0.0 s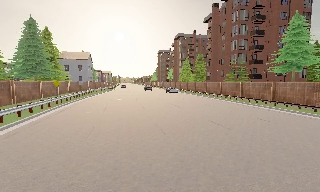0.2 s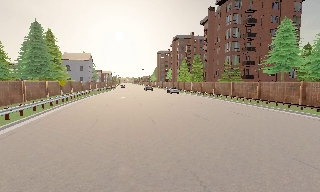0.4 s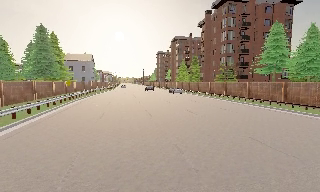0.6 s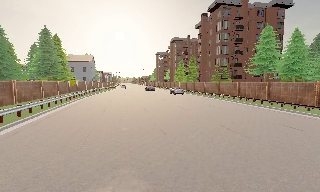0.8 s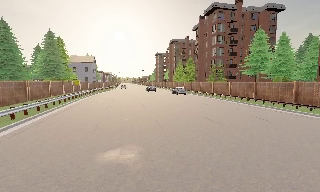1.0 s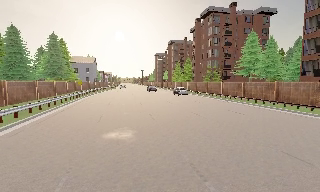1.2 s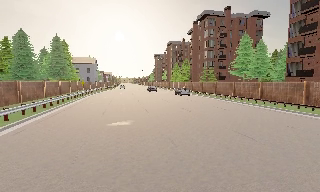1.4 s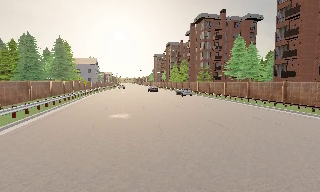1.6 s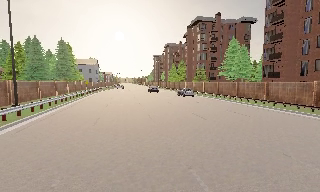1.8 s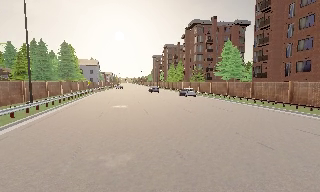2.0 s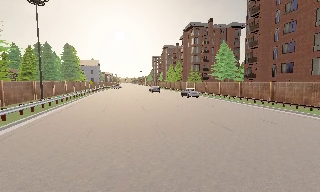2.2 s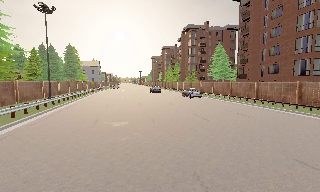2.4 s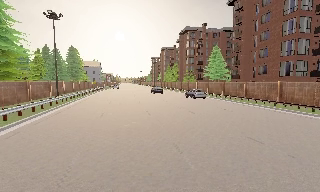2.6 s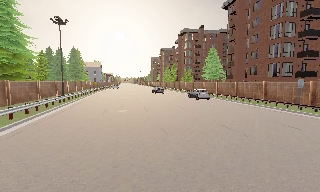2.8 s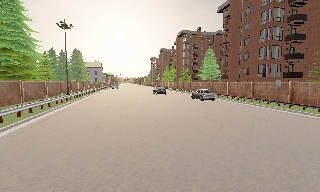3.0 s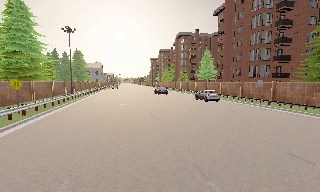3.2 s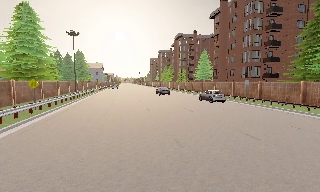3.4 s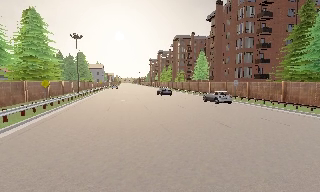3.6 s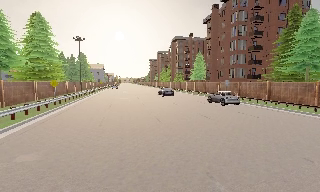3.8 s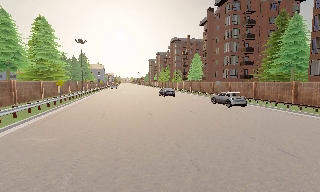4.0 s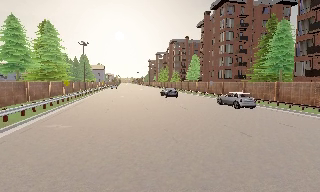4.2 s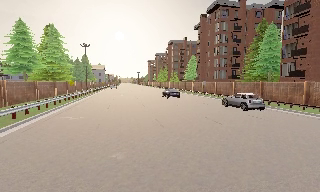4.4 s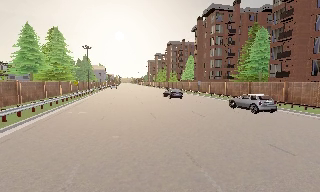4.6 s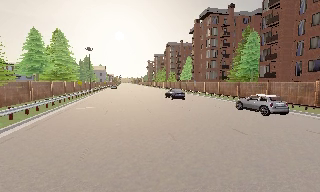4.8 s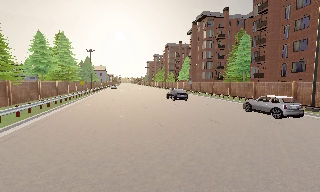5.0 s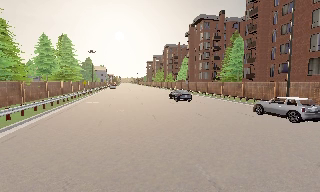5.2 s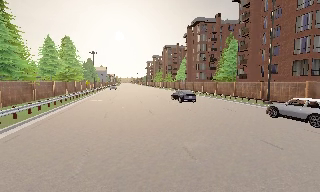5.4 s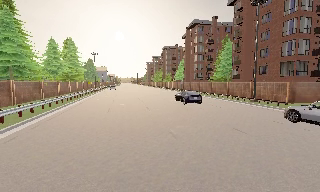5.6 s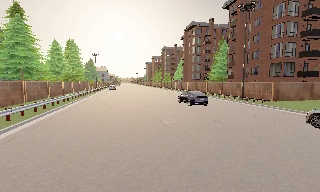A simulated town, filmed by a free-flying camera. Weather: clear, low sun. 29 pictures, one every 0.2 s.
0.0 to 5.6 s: The camera travels backward, about 60 m, so what stands in front gets smaller.
The film runs backward here.
